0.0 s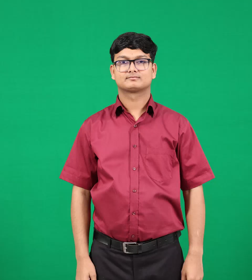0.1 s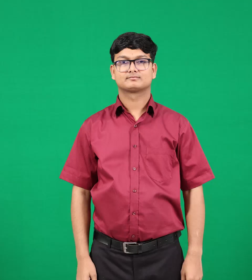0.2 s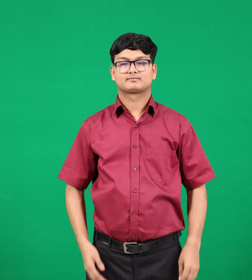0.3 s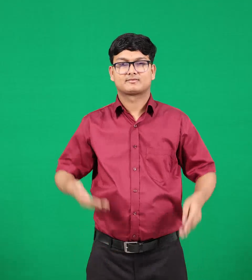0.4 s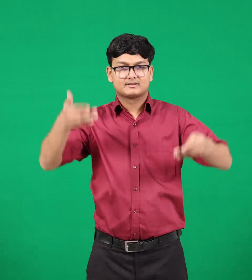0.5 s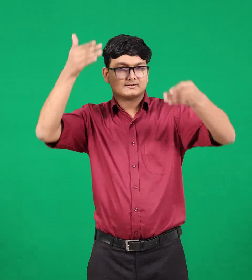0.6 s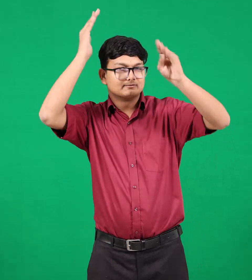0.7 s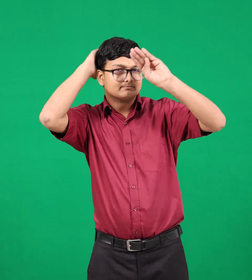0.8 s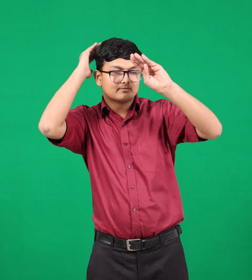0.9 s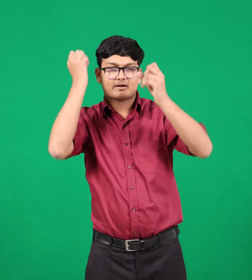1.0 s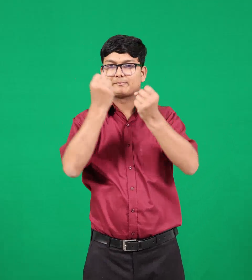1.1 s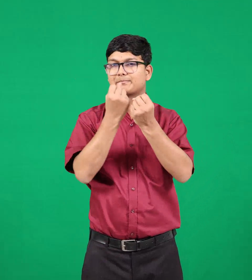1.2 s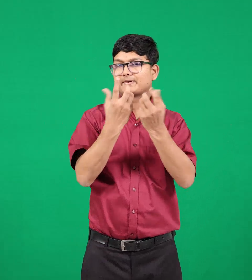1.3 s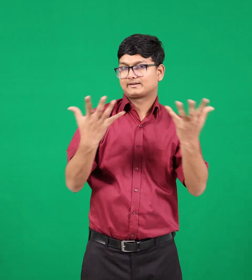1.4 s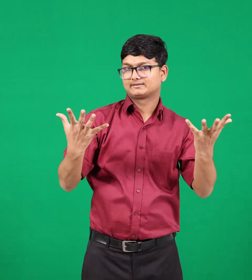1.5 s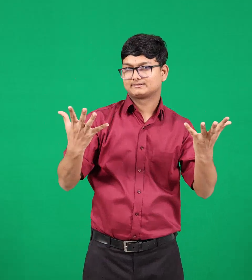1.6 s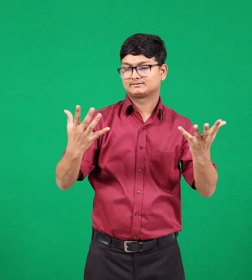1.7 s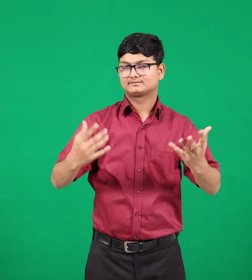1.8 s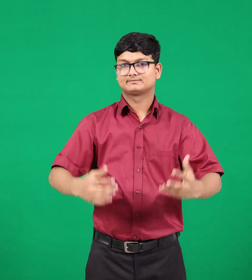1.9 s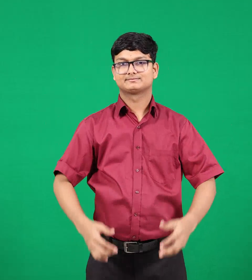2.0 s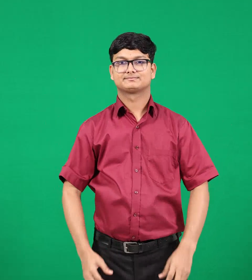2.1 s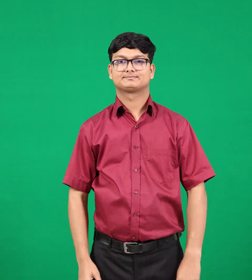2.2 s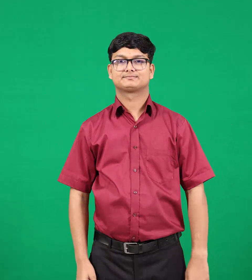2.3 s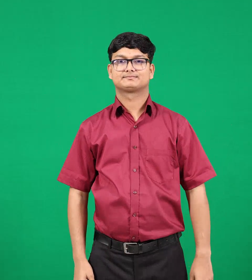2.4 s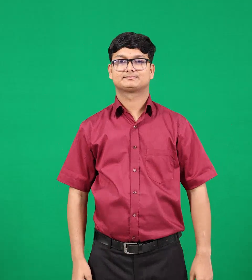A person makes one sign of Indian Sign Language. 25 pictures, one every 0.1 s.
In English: caps
